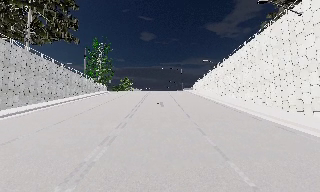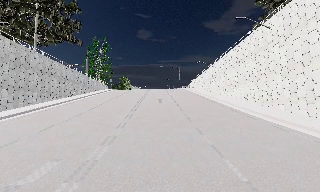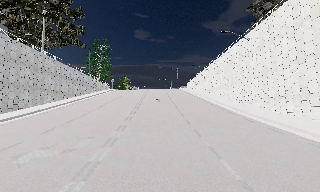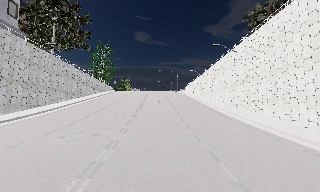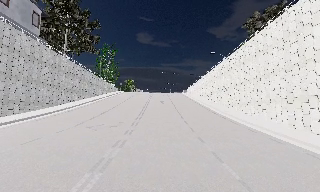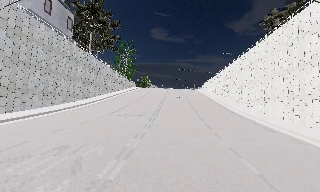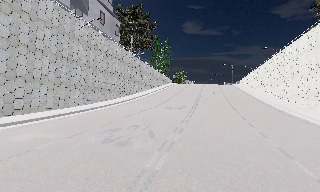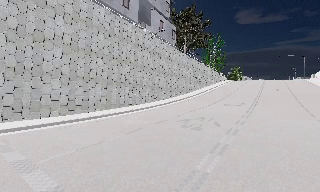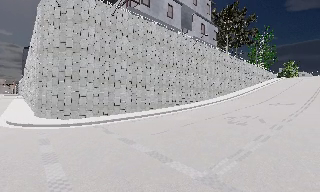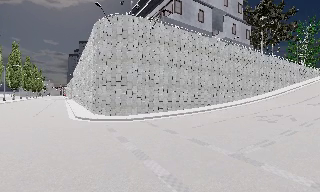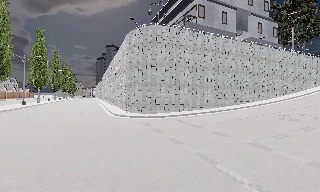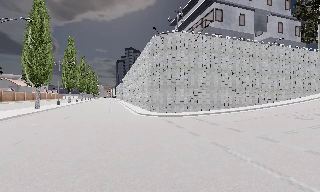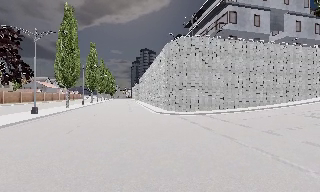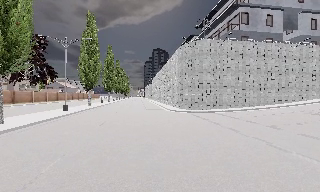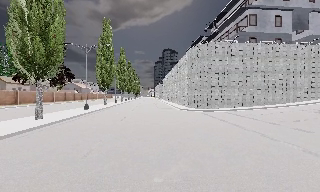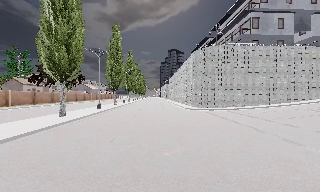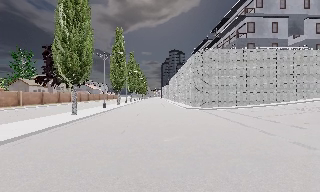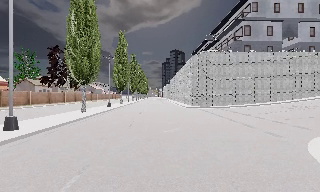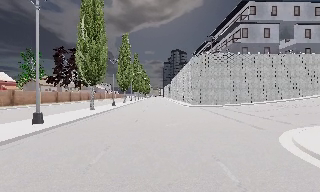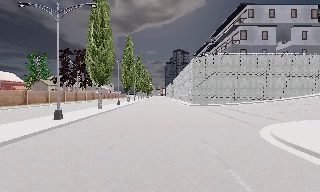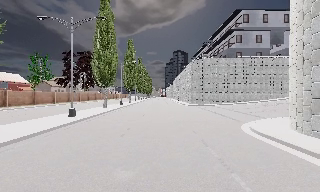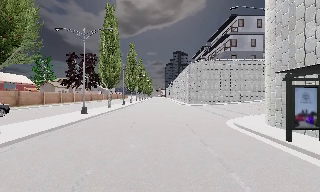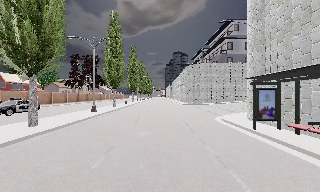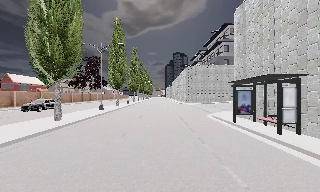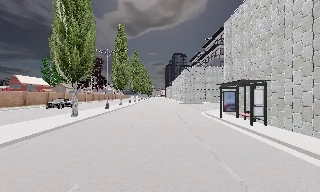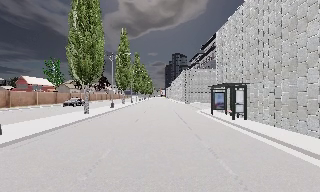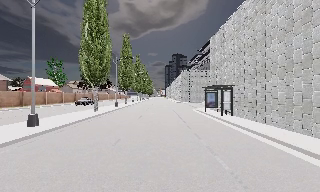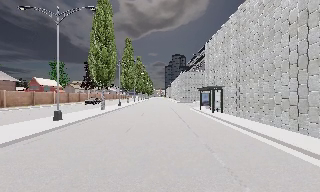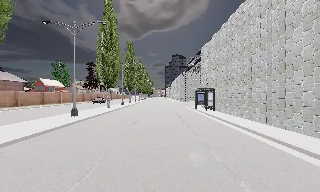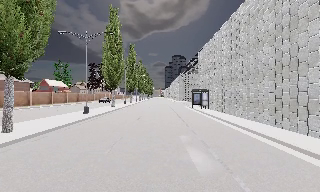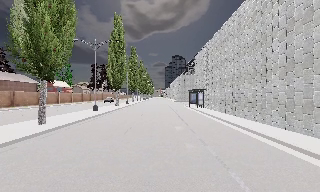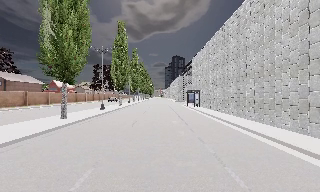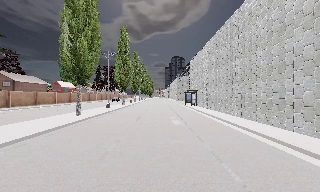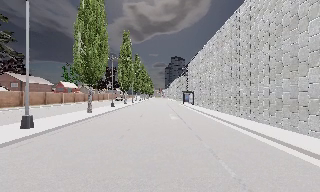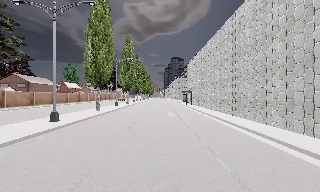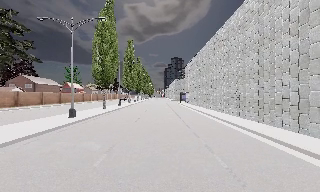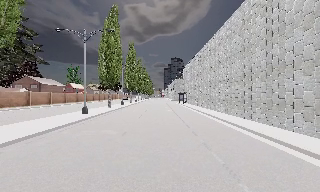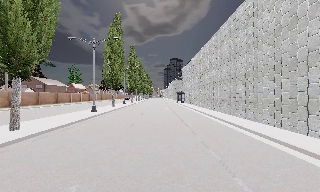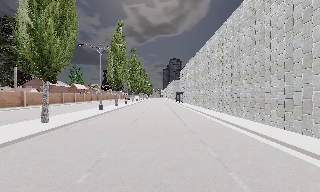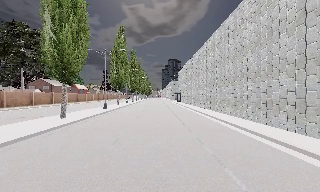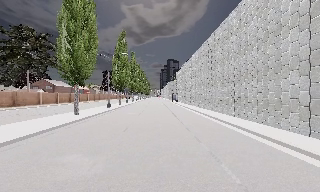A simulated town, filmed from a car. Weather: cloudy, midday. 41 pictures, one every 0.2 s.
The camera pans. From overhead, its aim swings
counterclockwise.
The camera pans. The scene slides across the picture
to the right.
0.0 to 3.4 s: The scene slides to the right, as the camera pans about 90 degrees to its left. It travels backward, about 30 m.
3.4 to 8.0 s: The camera travels backward, about 50 m, so what stands in front gets smaller.
The film runs backward here.
